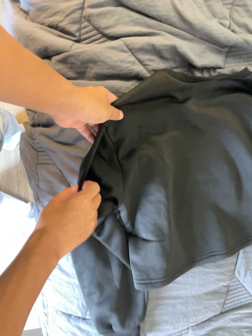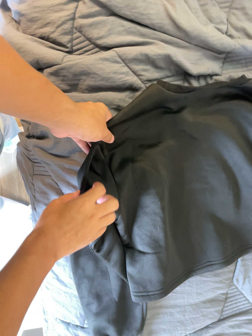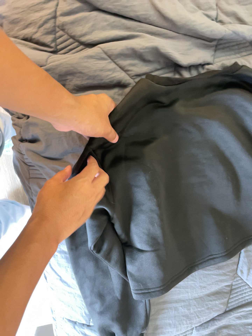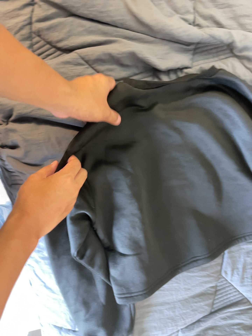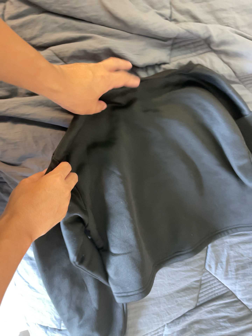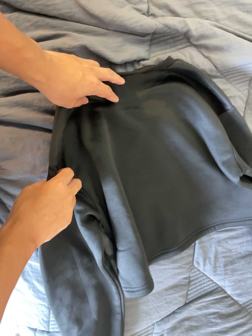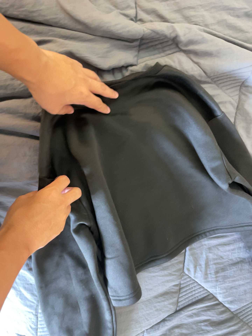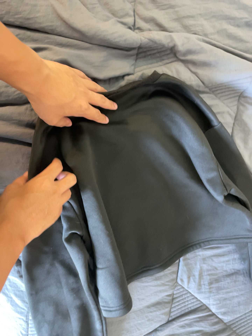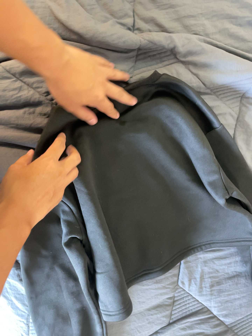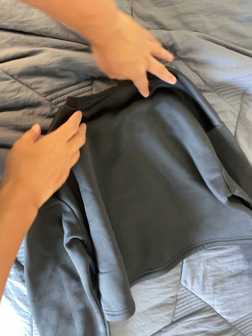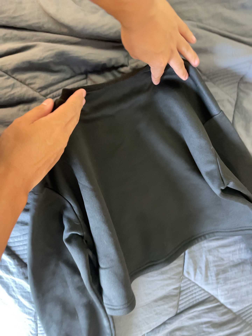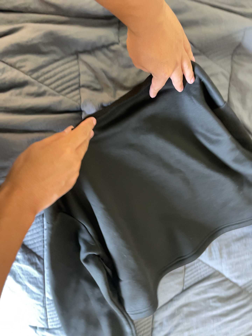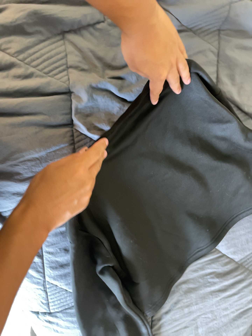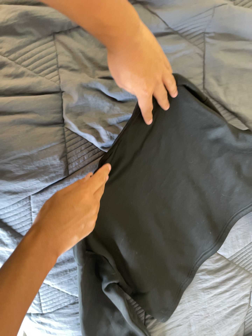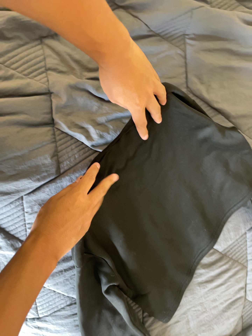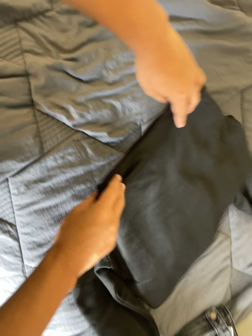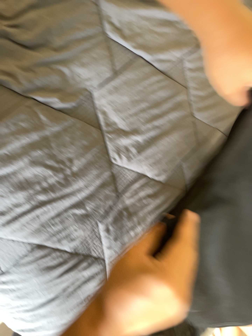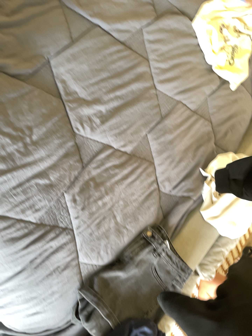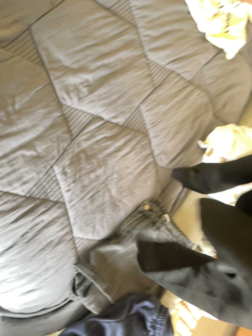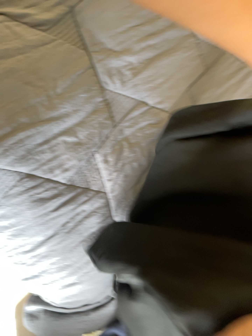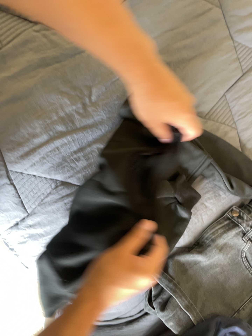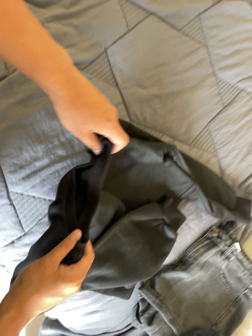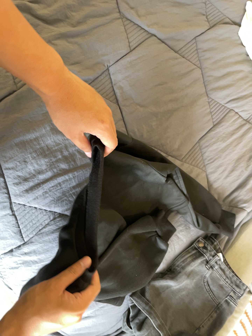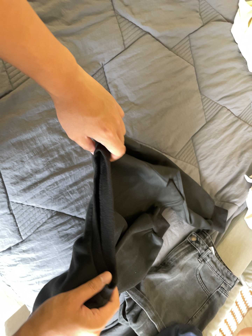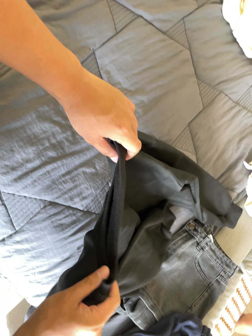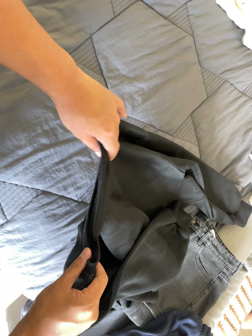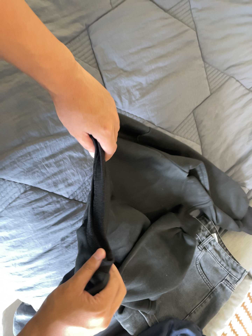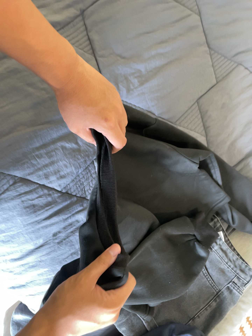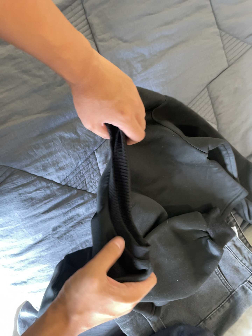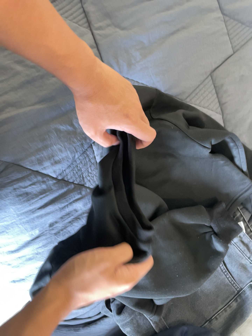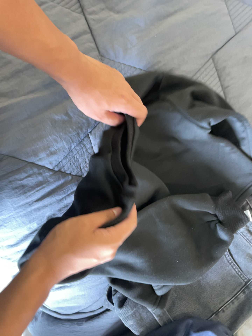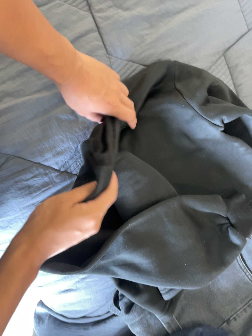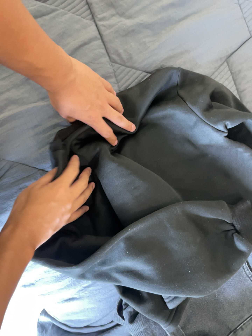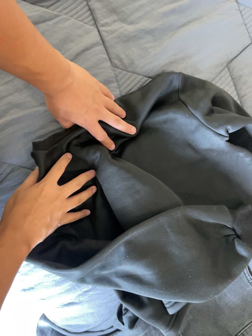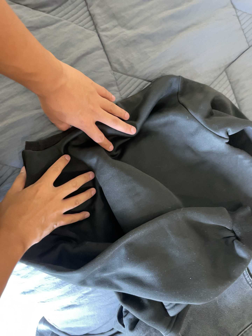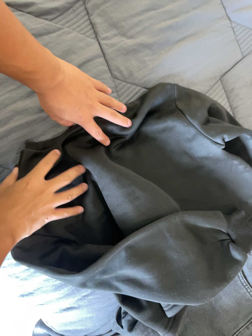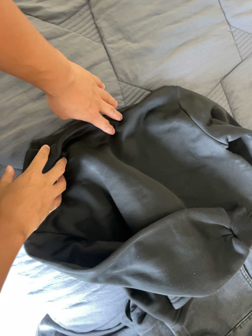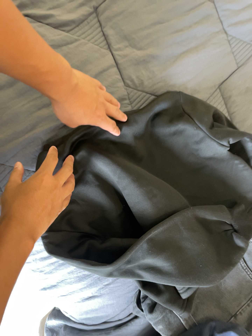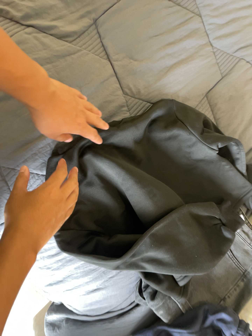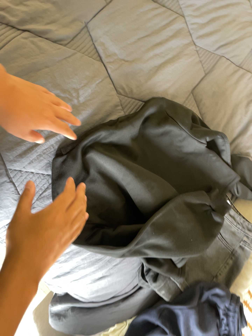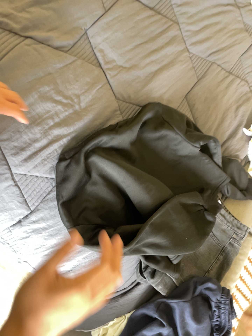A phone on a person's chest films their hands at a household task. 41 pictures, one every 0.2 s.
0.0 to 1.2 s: The camera travels to its right and toward the top of its view, about 18 cm, so close, fixed things drift to the left. It rolls about its line of sight by about 10 degrees, and the scene rotates counterclockwise.
1.2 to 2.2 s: The camera shifts only a little, or ends up much as it began.
2.2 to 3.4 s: The camera pans to its right by about 20 degrees. It travels toward the bottom of its view, about 32 cm, so close, fixed things drift upward. It rolls about its line of sight by about 20 degrees, and the scene rotates counterclockwise.
3.4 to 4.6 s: The camera travels to its left, about 8 cm, so close, fixed things drift to the right.
4.6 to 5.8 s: The camera pans to its left by about 15 degrees. It travels to its right, forward and toward the bottom of its view, about 28 cm.
5.8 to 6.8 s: The camera shifts only a little, or ends up much as it began.
6.8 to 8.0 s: The camera pans to its right by about 20 degrees. It travels to its left and backward, about 30 cm.
The film runs backward here.
